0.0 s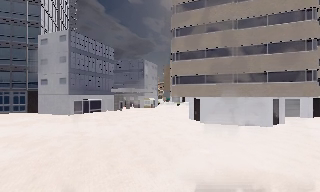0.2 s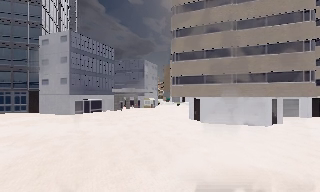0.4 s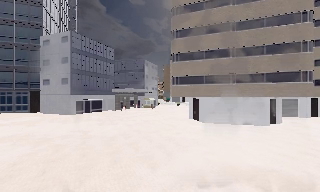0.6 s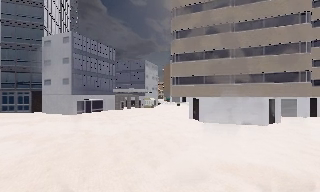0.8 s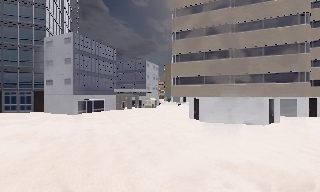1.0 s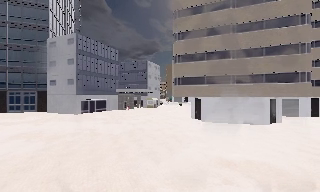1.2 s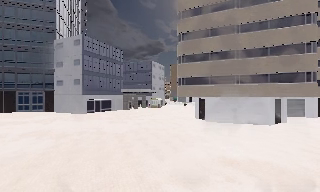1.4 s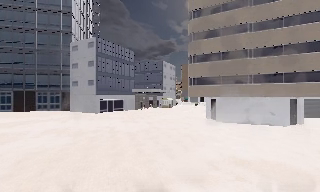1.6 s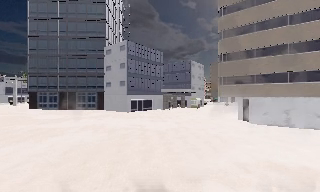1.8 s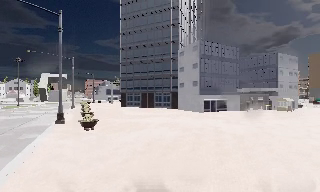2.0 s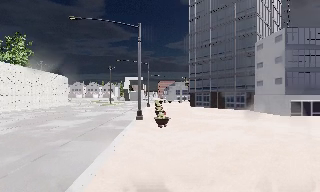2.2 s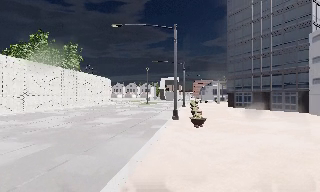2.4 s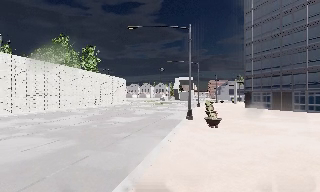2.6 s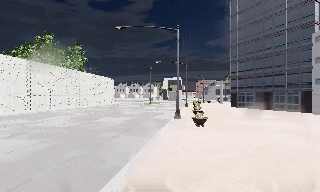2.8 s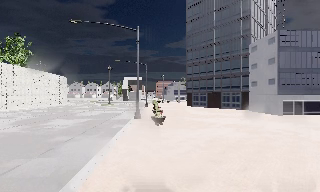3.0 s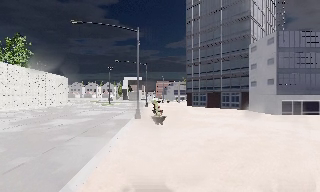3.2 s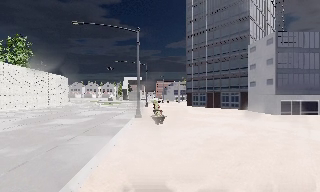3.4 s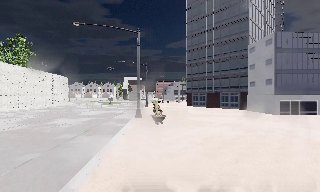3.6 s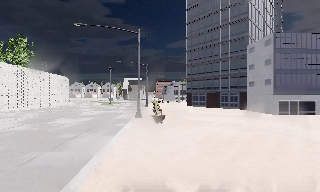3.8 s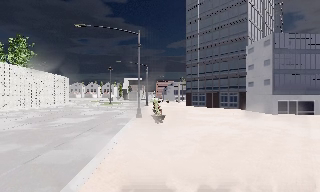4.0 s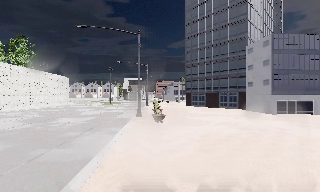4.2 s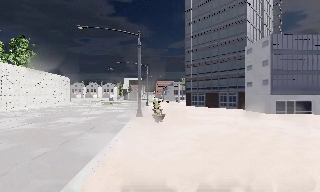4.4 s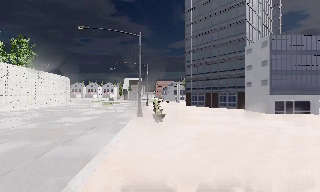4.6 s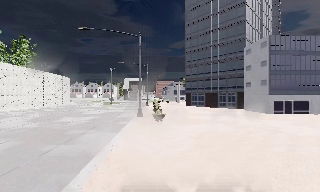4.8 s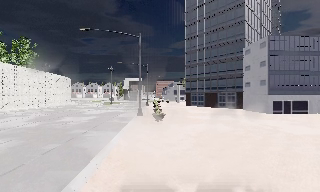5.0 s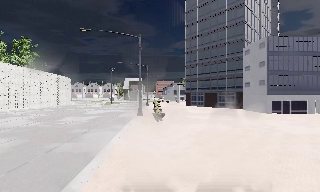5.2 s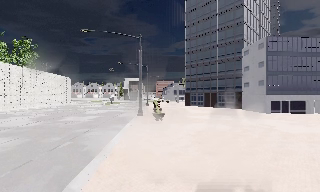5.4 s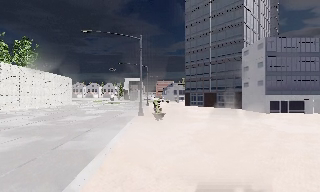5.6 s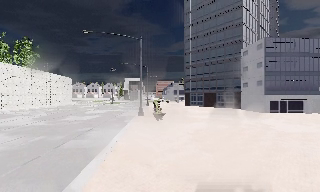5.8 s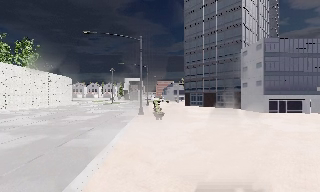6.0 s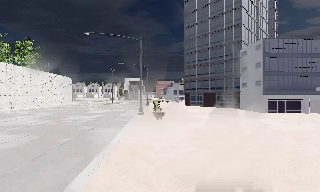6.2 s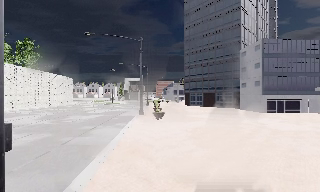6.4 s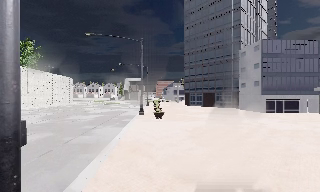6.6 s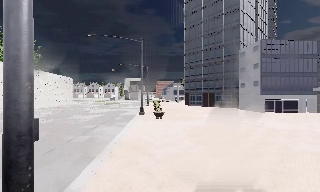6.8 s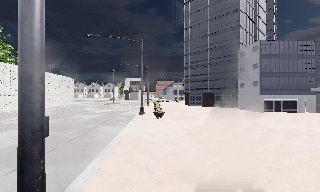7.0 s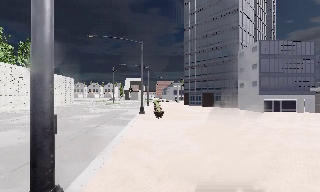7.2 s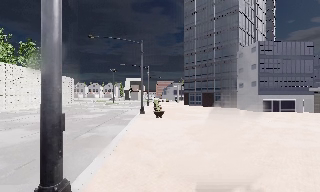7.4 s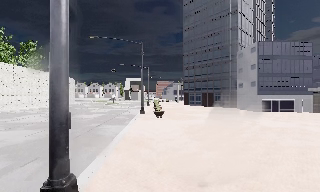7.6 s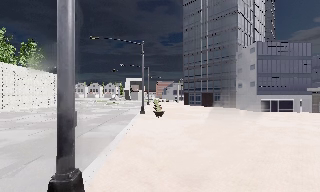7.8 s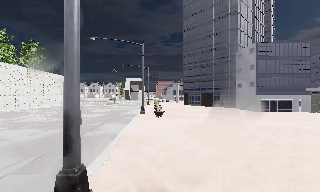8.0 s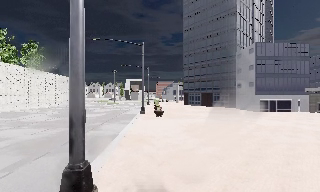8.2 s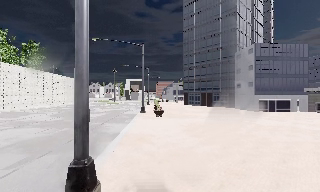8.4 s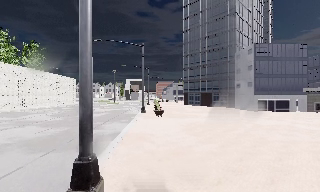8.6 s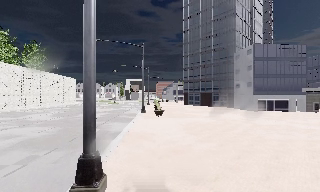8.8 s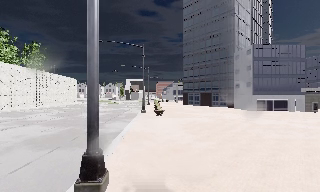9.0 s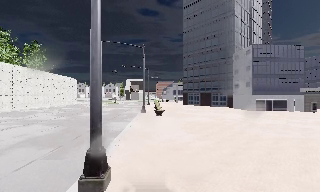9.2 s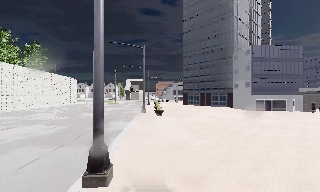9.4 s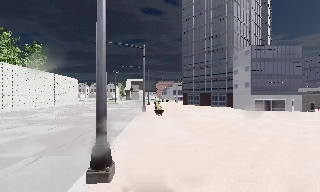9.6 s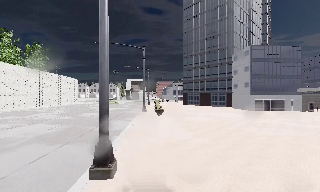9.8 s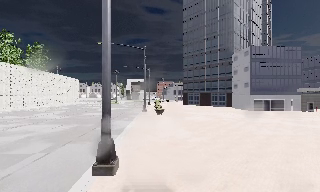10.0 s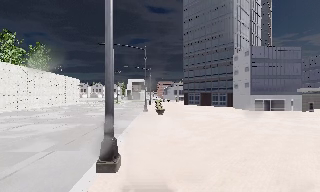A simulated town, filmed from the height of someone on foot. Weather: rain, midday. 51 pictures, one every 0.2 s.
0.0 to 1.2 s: The camera travels backward, about 1.5 m, so what stands in front gets smaller.
1.2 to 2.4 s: The camera swings to its left by about 80 degrees, and the scene slides to the right. It travels backward, about 1 m.
2.4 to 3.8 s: The scene slides to the left, as the camera pans about 20 degrees to its right. It travels backward, about 1.5 m, so what stands in front gets smaller.
3.8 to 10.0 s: The camera travels backward, about 6 m, so what stands in front gets smaller.
The film runs backward here.
